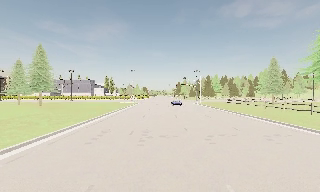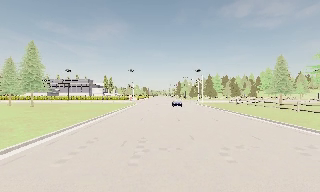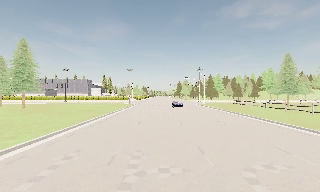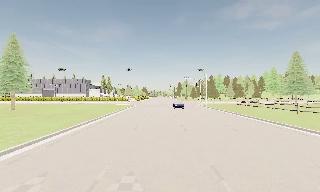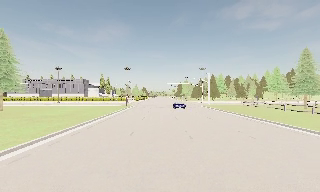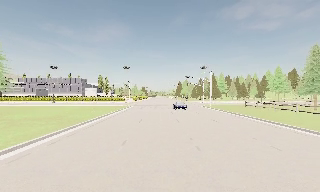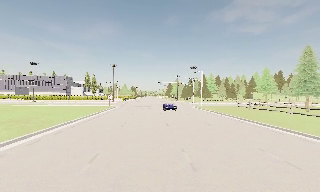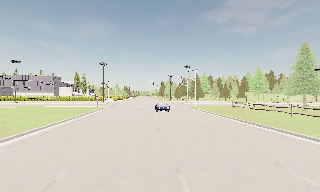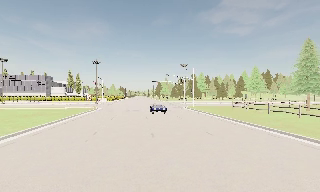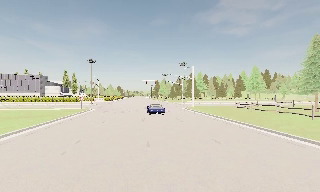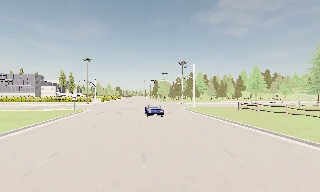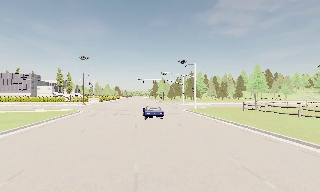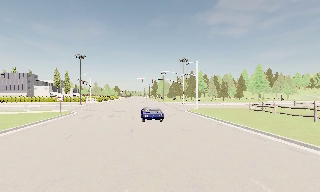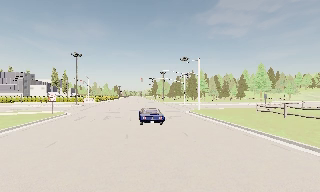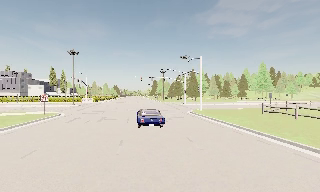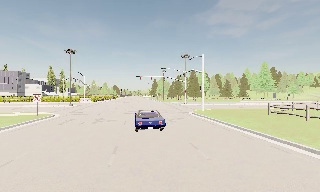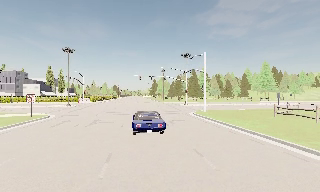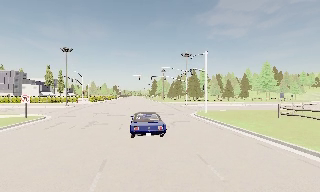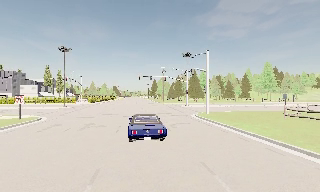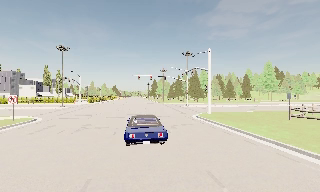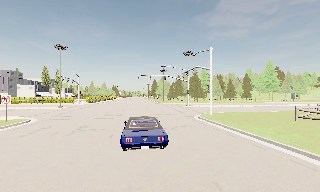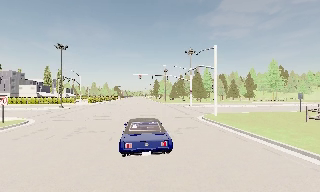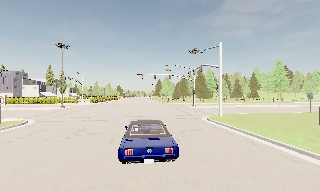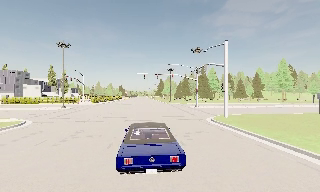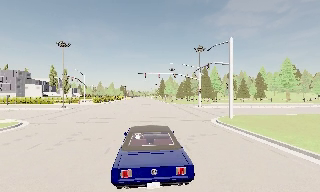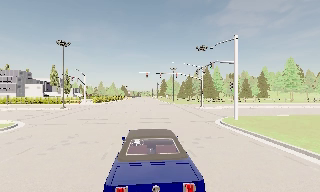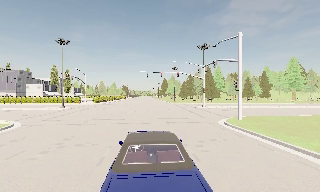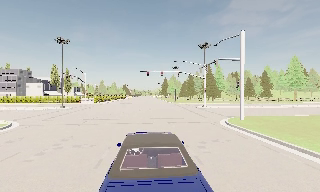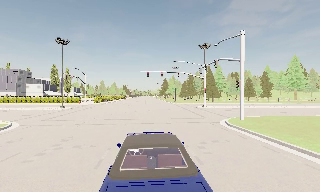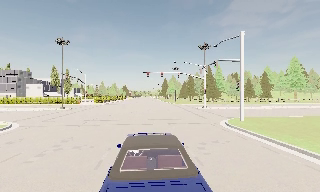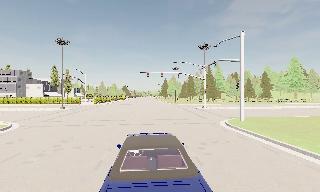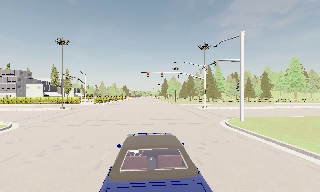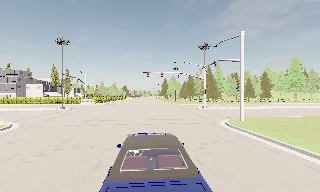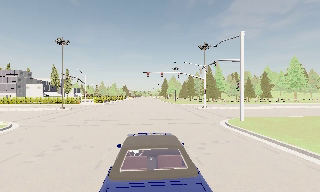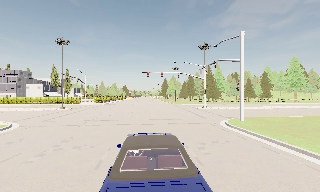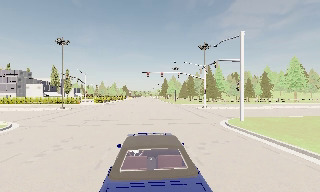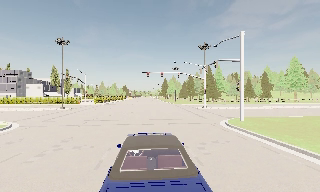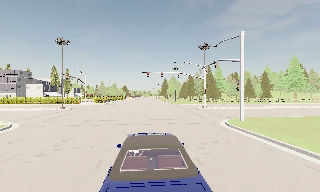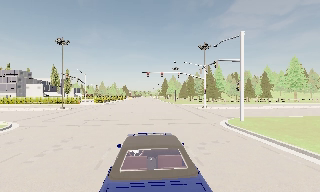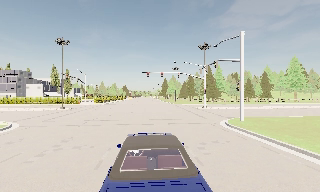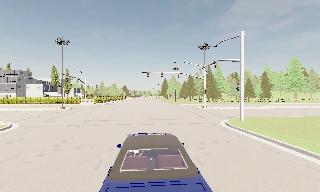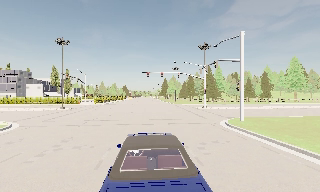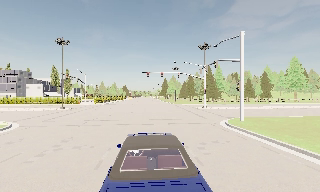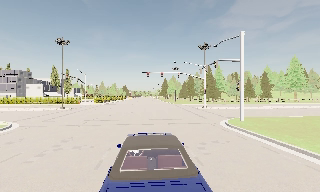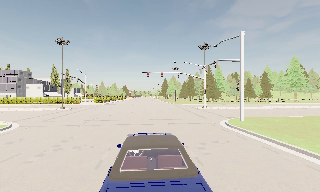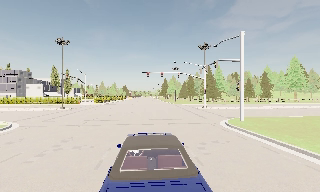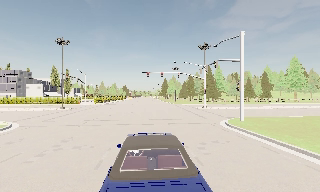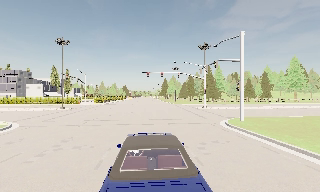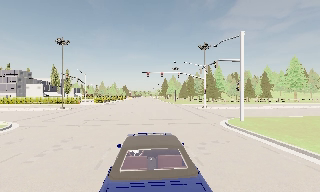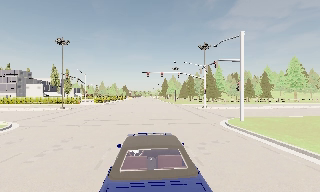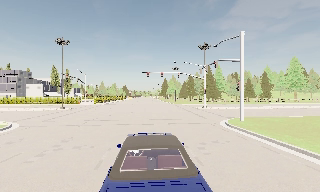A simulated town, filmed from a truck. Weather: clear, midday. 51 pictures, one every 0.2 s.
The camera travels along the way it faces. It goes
forward.
0.0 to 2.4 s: The camera travels forward, about 20 m, so what stands in front looms larger.
2.4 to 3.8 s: The camera travels forward, about 7 m, so what stands in front looms larger. It loses speed.
3.8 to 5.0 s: The camera travels forward, about 4 m, so what stands in front looms larger.
5.0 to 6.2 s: The camera travels forward, about 1 m, so what stands in front looms larger. It loses speed.
6.2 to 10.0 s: The camera keeps its place and its aim.
The film runs forward here.
